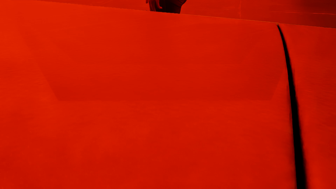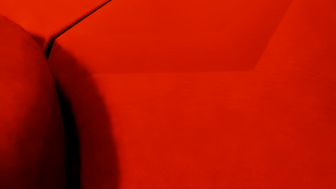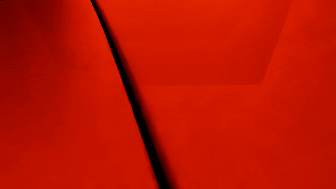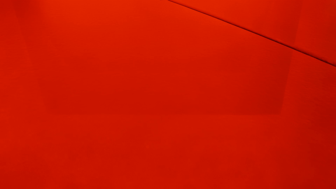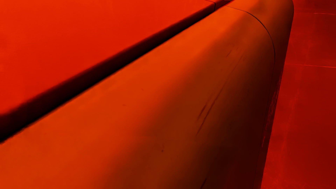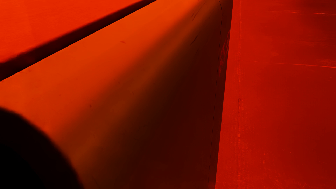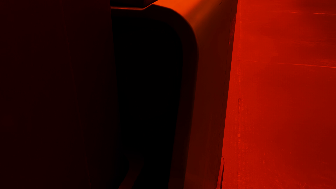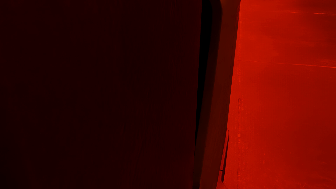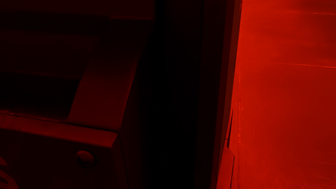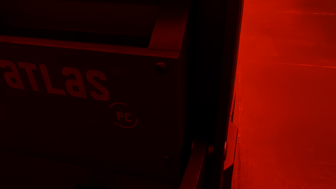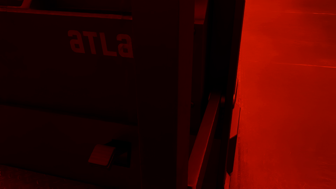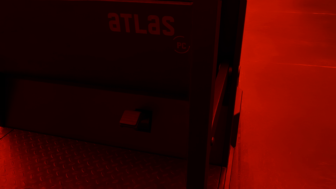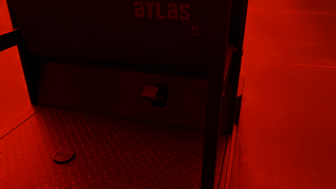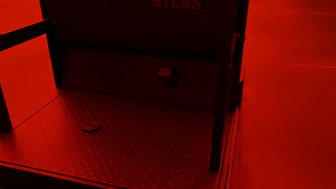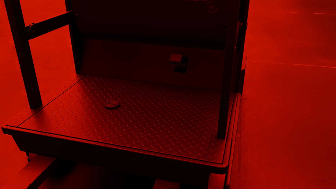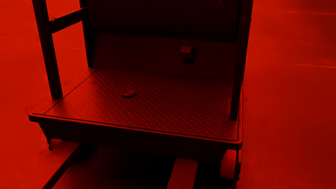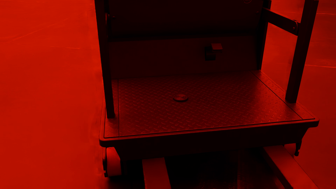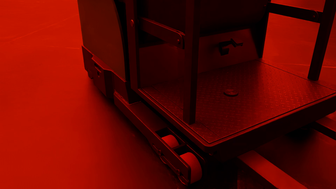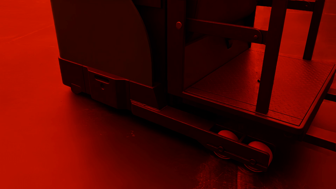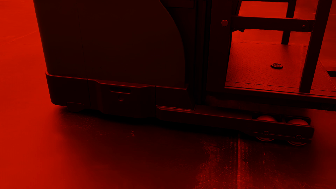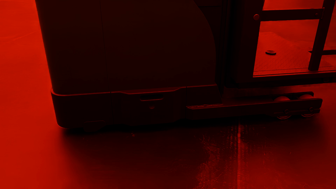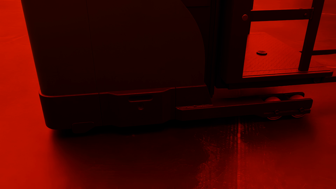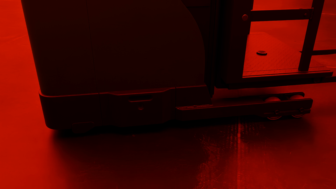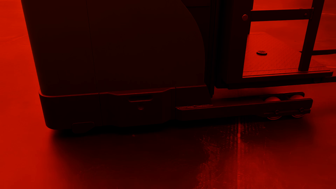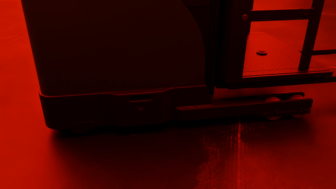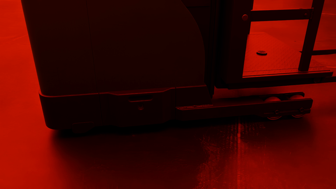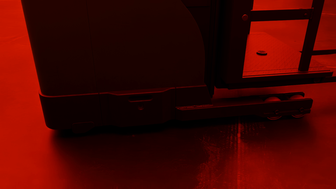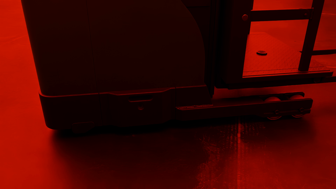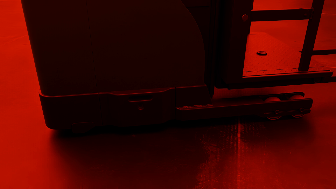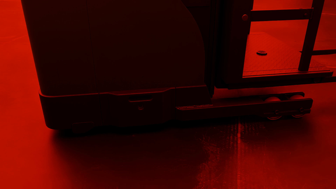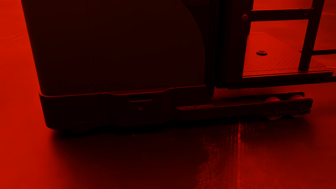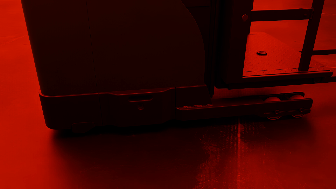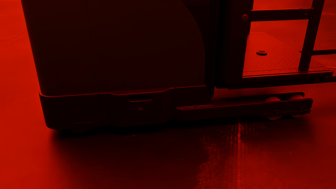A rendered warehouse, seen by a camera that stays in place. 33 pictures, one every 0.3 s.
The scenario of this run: Near miss between a forklift and a person.
